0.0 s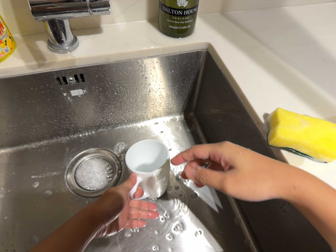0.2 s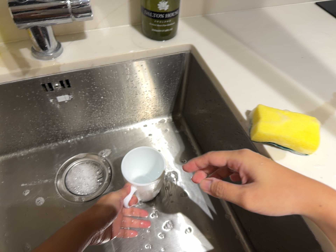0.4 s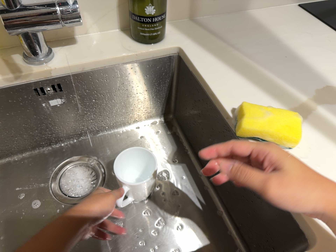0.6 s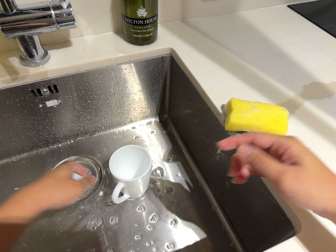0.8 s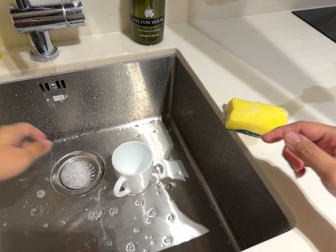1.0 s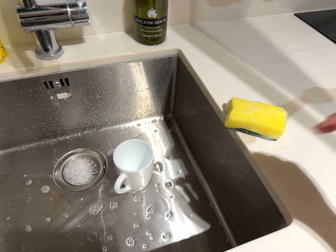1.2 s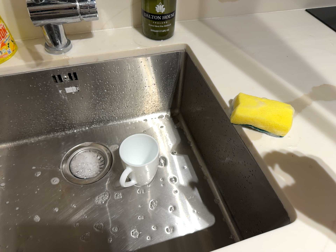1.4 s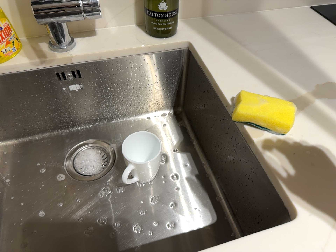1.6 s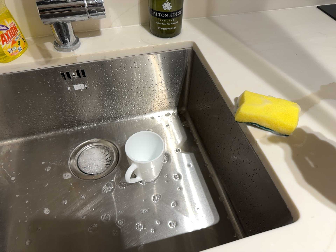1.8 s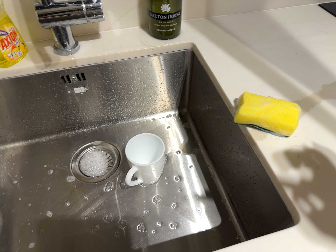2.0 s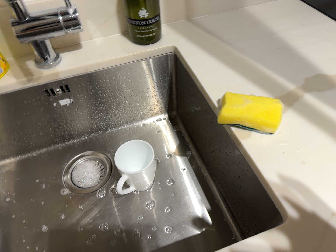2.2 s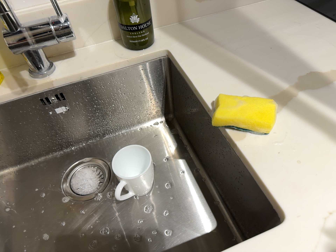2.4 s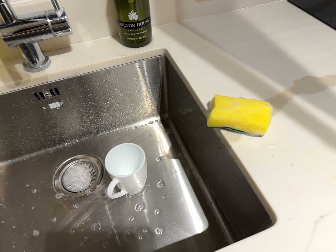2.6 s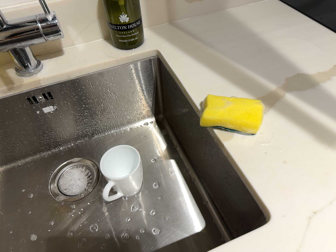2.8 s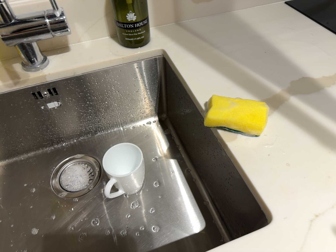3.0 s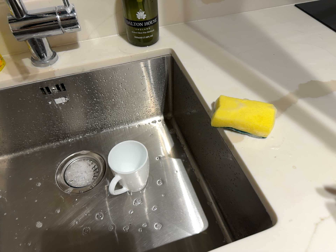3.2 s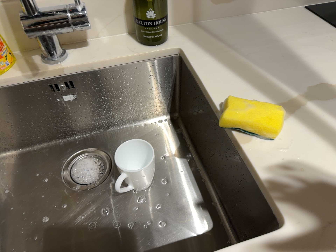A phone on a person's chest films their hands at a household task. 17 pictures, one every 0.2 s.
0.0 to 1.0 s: The camera travels backward, about 8 cm, so what stands in front gets smaller.
1.0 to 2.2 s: The camera travels to its right, about 5 cm.
2.2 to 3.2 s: The camera shifts only a little, or ends up much as it began.
The film runs forward here.
